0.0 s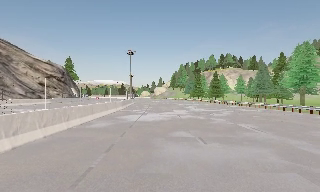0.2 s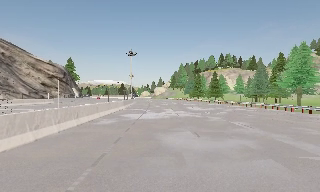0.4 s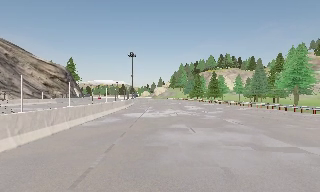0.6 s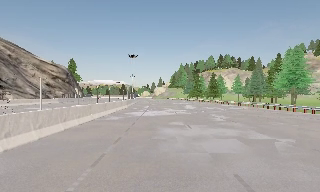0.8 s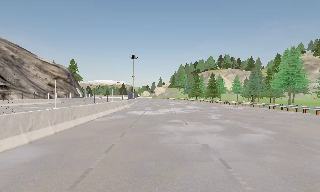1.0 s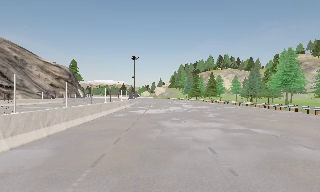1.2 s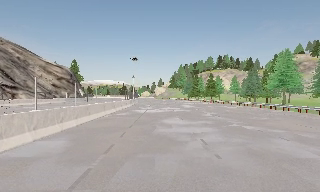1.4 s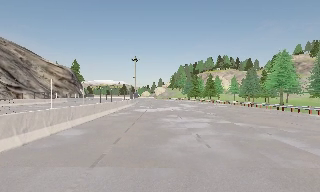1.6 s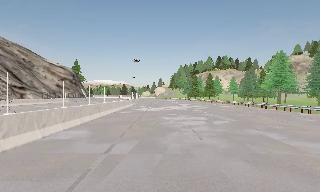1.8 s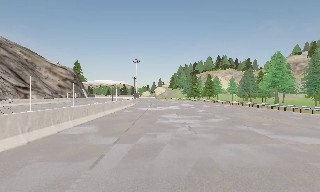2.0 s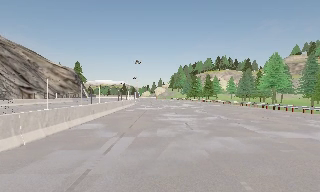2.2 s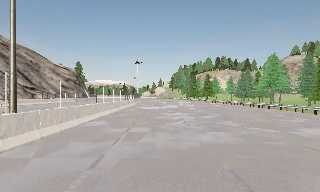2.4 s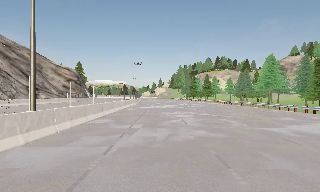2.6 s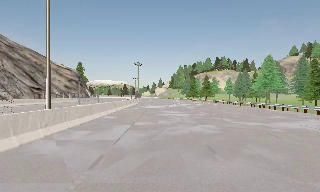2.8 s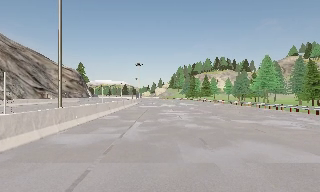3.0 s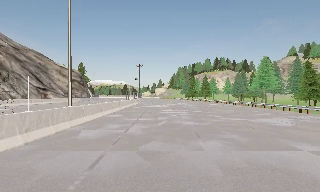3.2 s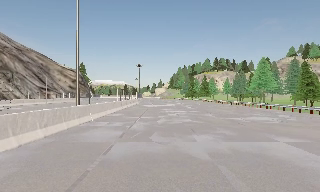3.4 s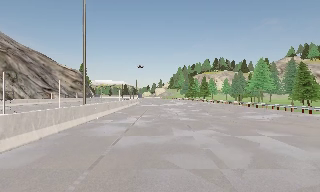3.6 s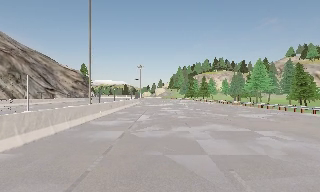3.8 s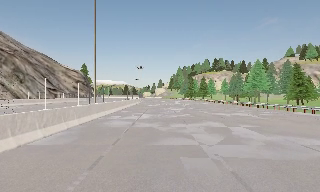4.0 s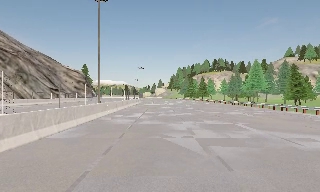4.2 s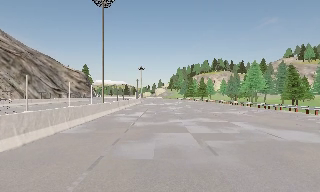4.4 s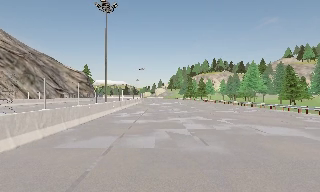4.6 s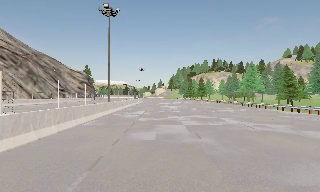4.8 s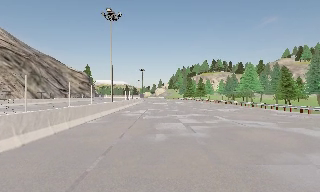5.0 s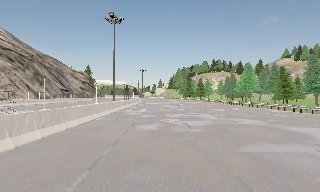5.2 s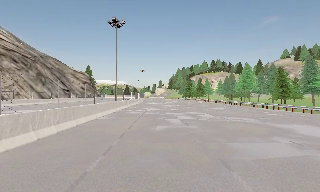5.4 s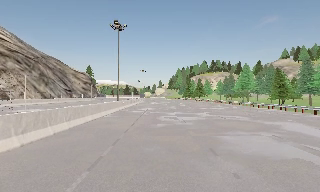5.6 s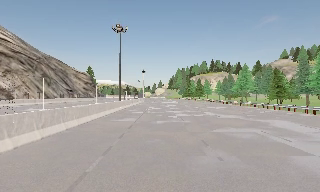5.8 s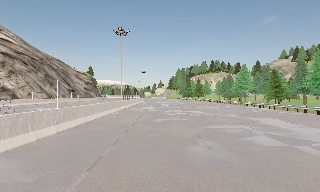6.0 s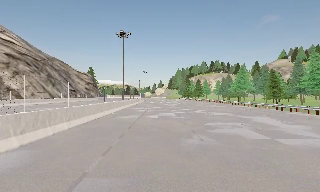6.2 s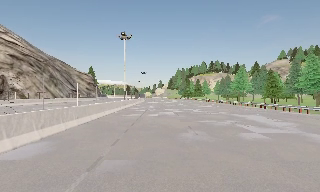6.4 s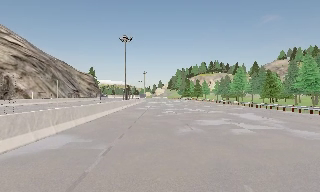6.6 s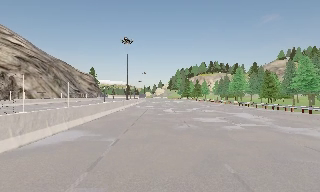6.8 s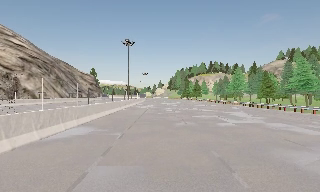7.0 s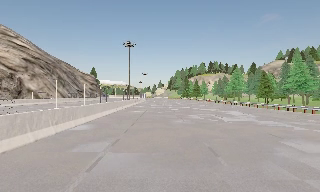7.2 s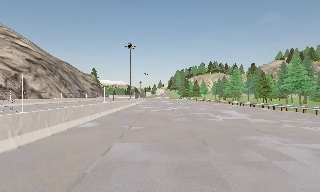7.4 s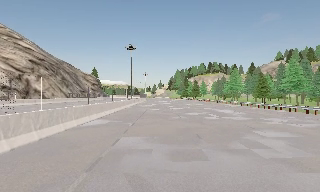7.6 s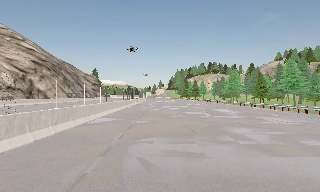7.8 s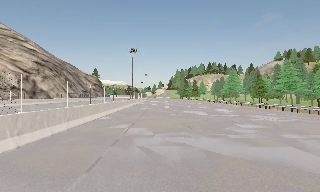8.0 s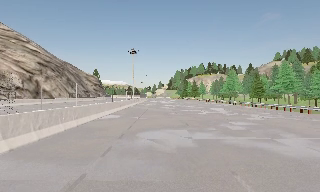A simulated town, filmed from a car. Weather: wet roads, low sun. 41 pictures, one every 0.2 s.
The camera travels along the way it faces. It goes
backward.
0.0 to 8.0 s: The camera travels backward, about 40 m, so what stands in front gets smaller.
The film runs backward here.
